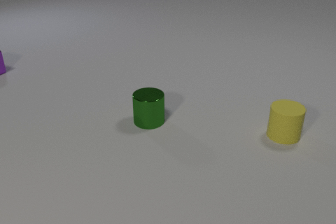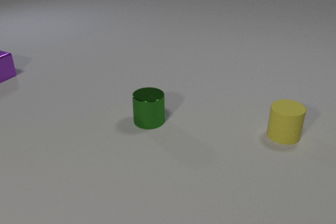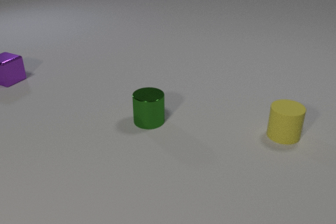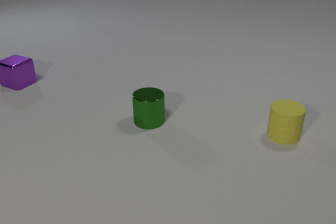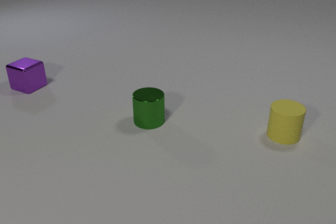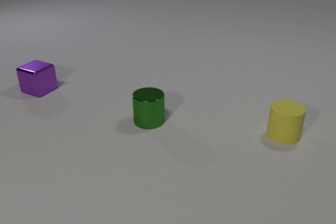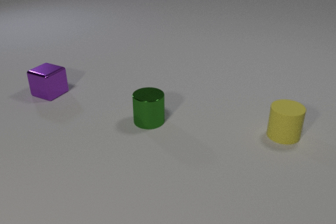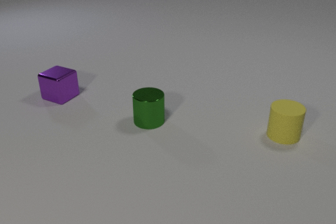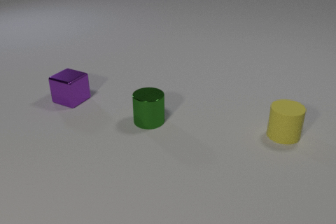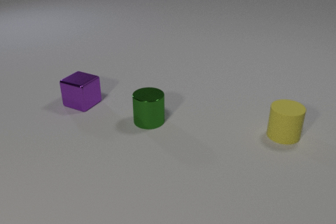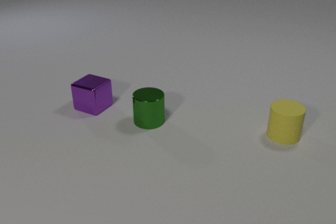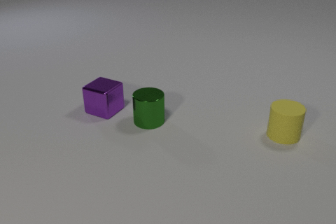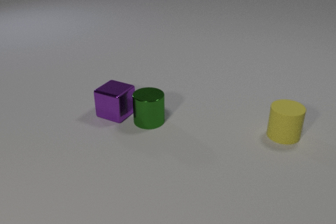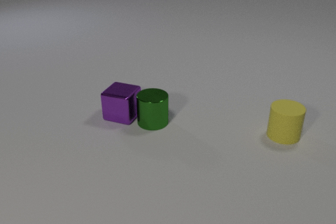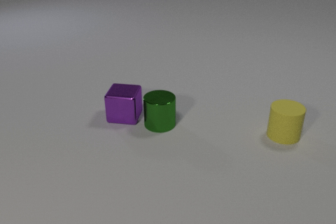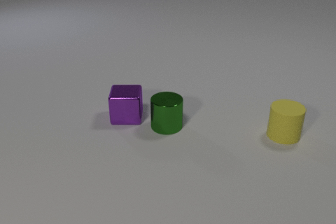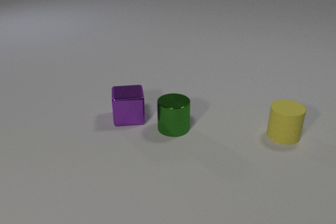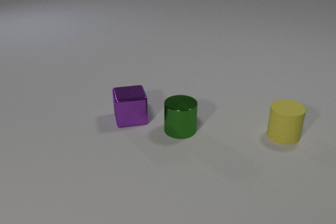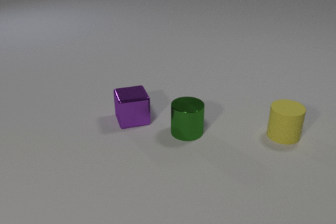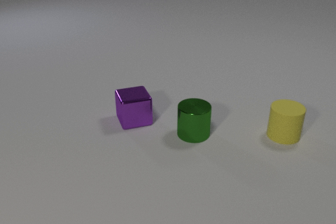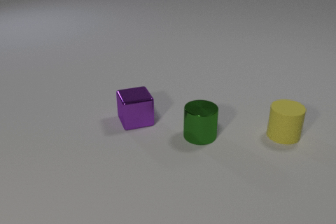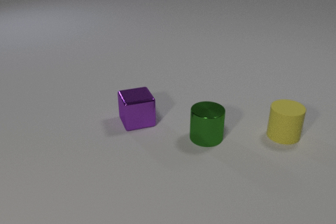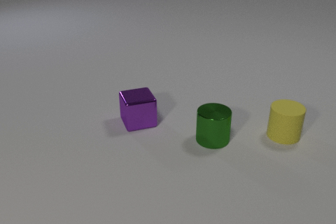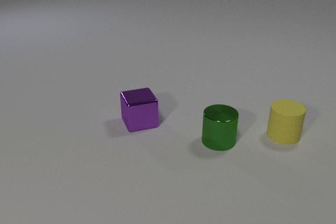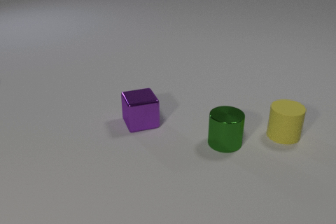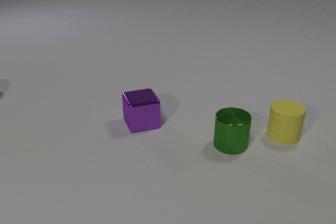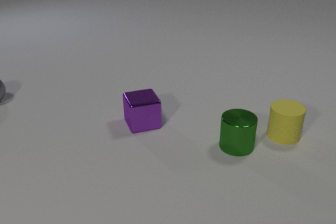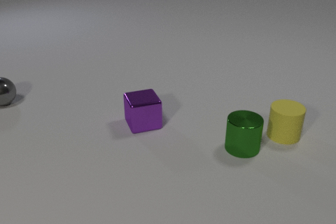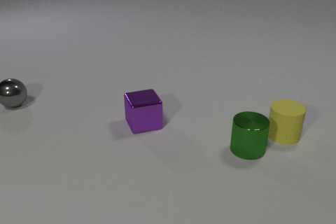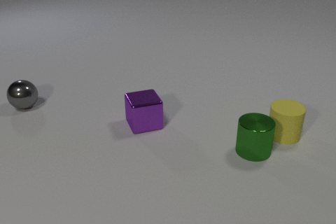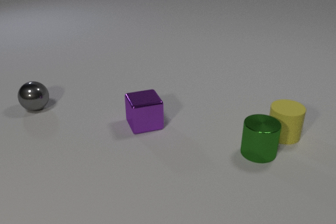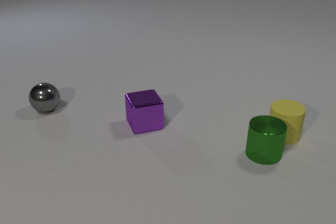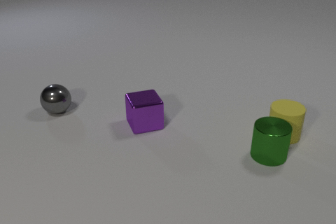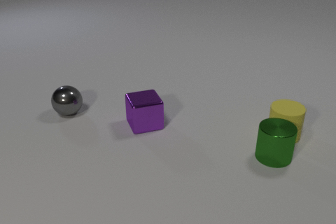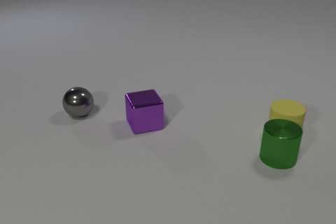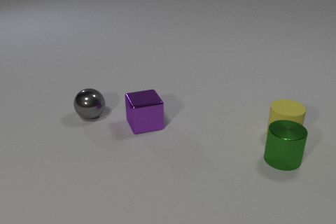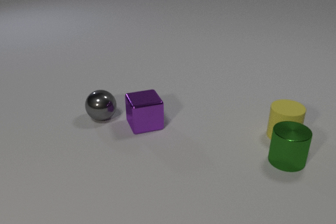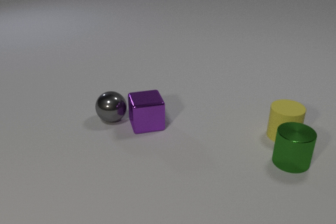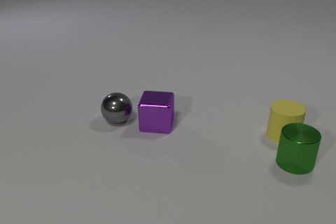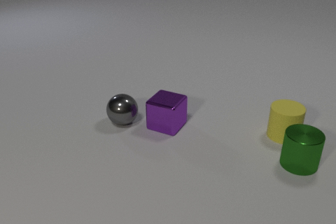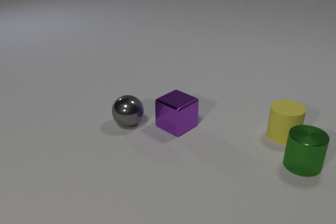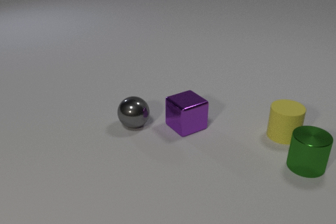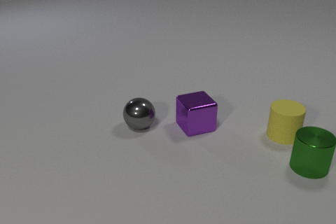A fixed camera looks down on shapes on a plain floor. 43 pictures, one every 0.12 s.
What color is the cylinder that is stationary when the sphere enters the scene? yellow.
How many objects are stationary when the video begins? 2.
How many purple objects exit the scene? 0.
0.00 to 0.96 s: The purple metal cube slides toward the camera and to the right.
0.96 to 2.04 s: The purple metal cube slides to the right and toward the camera, spins so that its near face slides to the right, counterclockwise seen from above. The green metal cylinder slides to the right and toward the camera. The purple metal cube and the green metal cylinder collide.
2.04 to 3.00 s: The purple metal cube slides to the right and toward the camera. The green metal cylinder slides to the right and toward the camera.
3.00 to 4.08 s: The green metal cylinder slides to the right. The gray metal sphere comes in at the left edge, rolls to the right and toward the camera.
4.08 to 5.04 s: The purple metal cube slides to the right, spins so that its near face slides to the left, clockwise seen from above. The green metal cylinder slides to the right. The gray metal sphere rolls to the right and toward the camera. The purple metal cube and the gray metal sphere collide.
